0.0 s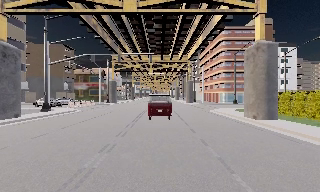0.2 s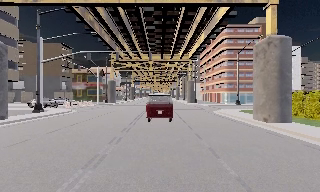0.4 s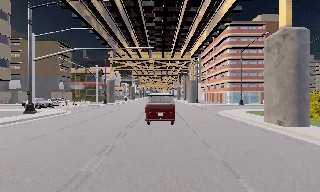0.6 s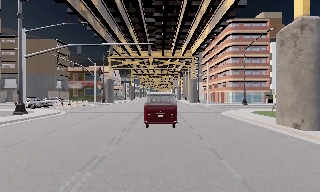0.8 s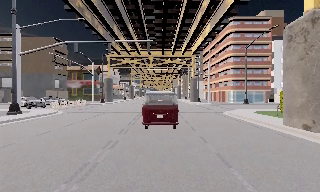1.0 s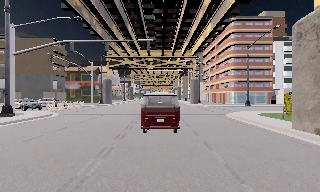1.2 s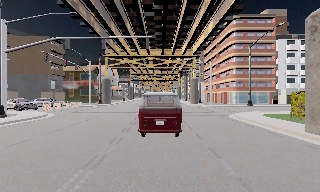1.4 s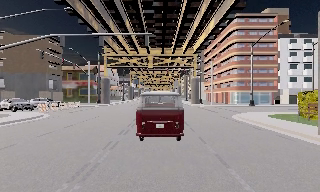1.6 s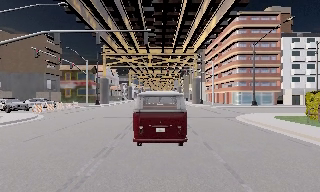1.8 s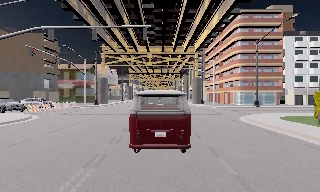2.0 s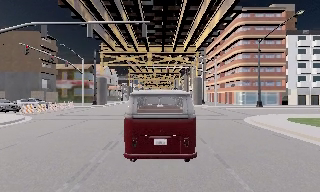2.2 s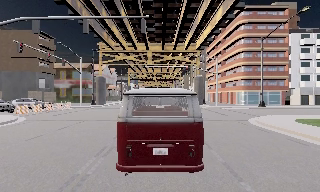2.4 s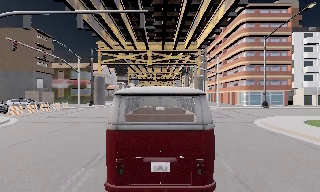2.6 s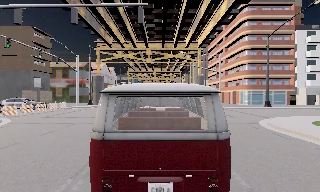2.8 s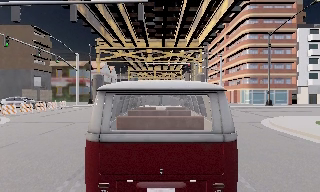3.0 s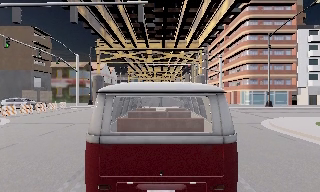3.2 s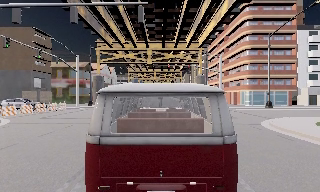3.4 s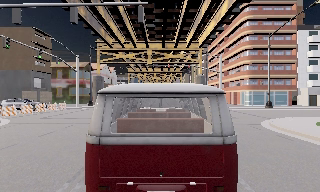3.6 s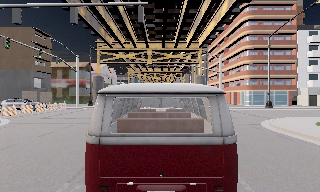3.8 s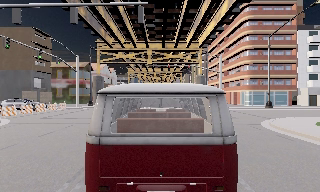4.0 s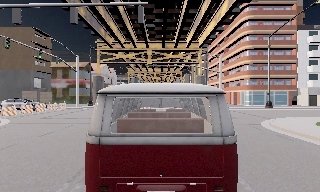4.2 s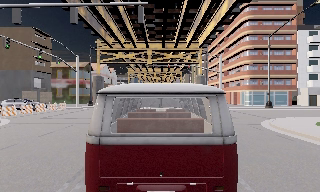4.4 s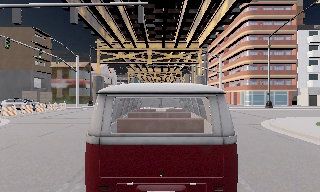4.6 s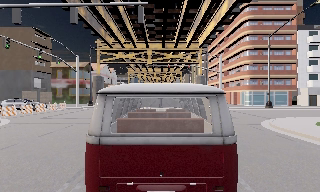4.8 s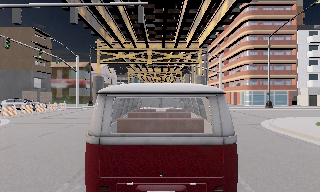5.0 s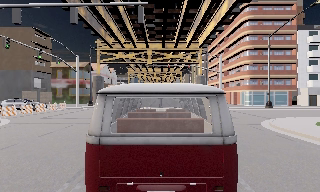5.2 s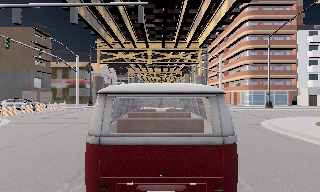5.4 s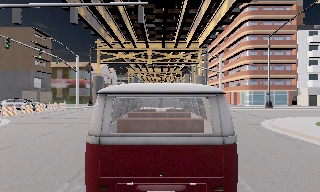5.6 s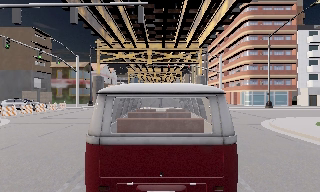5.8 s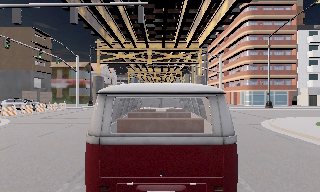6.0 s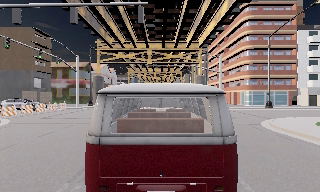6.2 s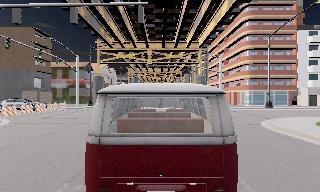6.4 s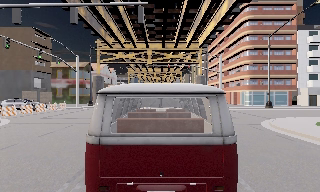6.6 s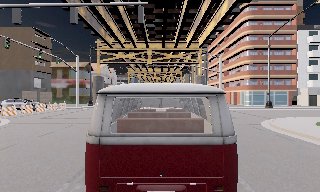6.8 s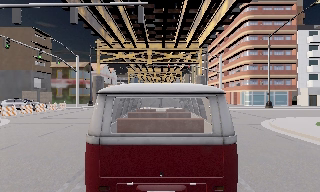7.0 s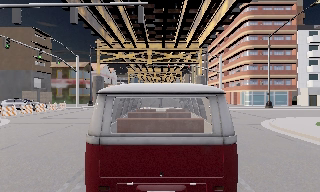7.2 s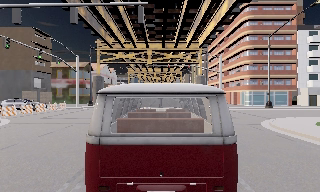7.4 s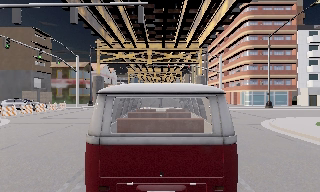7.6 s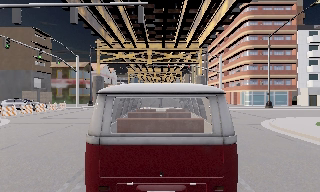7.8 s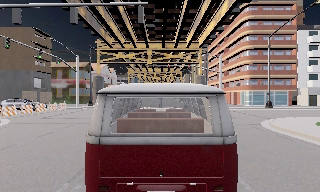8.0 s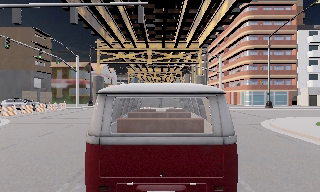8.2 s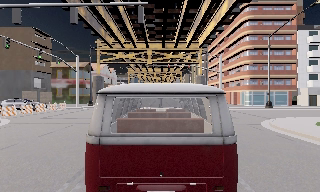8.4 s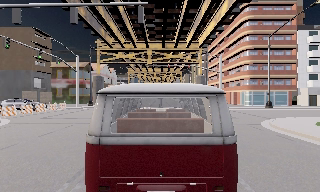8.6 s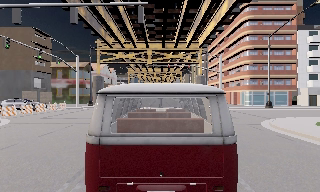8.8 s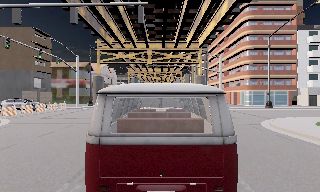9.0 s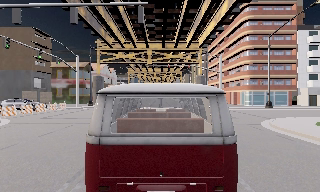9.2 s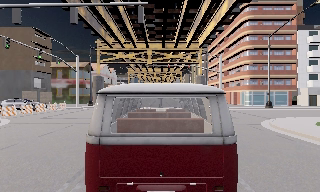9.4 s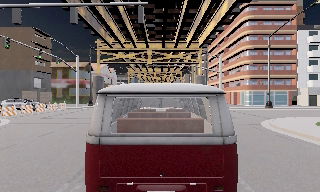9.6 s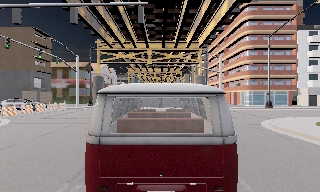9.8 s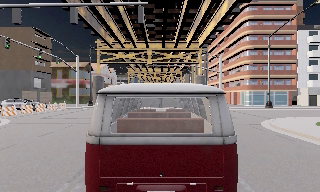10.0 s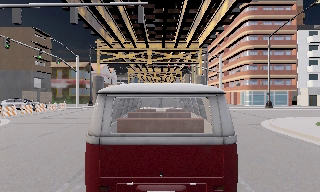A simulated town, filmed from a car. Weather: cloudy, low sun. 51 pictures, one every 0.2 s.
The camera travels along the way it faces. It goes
forward.
0.0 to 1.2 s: The camera travels forward, about 5 m, so what stands in front looms larger. It loses speed.
1.2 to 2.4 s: The camera travels forward, about 4 m, so what stands in front looms larger.
2.4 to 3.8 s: The camera travels forward, about 0.5 m, so what stands in front looms larger. It loses speed.
3.8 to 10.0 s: The camera keeps its place and its aim.
The film runs forward here.
